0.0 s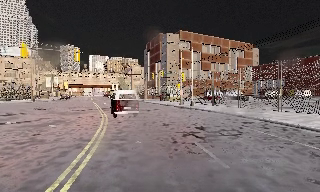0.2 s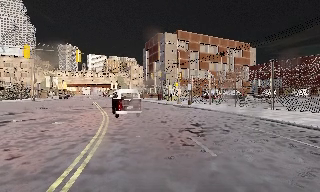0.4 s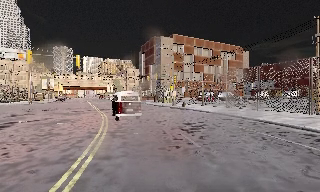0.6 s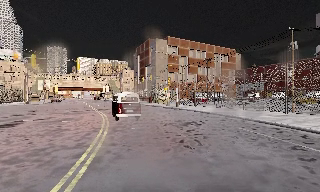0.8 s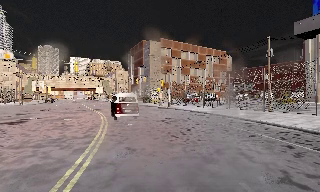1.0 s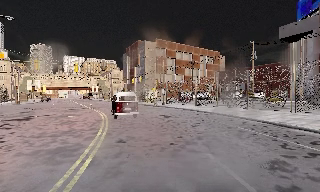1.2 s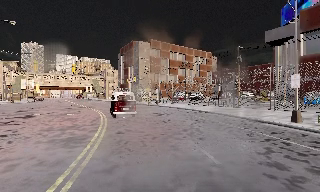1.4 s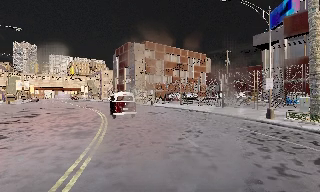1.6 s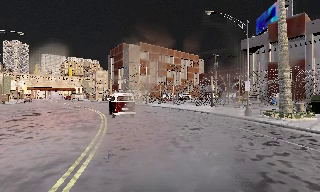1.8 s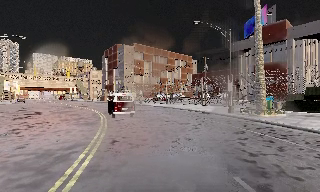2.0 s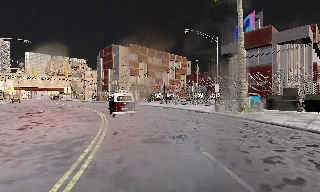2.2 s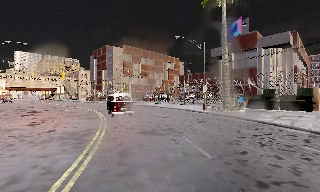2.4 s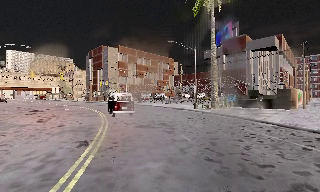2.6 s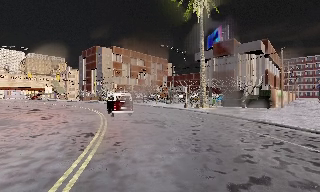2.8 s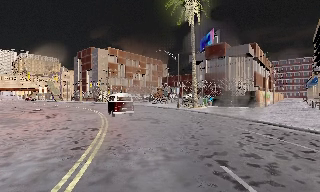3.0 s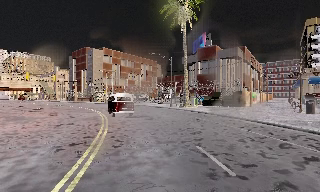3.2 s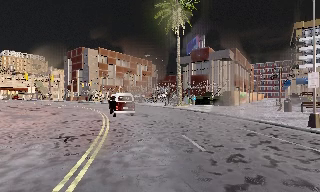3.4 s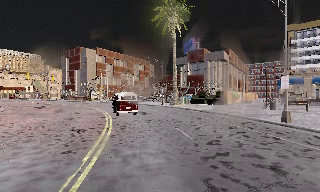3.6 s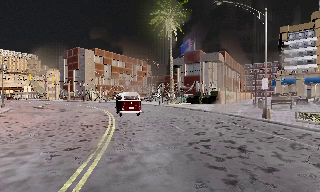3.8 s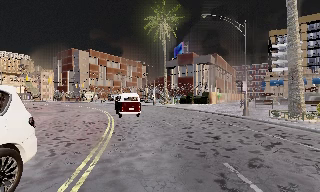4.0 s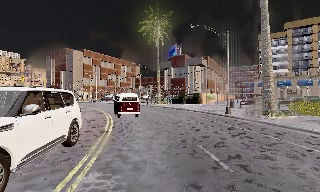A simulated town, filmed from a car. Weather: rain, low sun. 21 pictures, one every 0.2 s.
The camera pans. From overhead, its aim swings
clockwise.
The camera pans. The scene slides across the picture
to the left.
0.0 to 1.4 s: The camera pans to its right, which is clockwise from overhead, by about 10 degrees. It travels backward, about 9 m, so what stands in front gets smaller. It gains speed.
1.4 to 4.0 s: The scene slides to the left, as the camera pans about 25 degrees to its right. It travels backward, about 19 m, so what stands in front gets smaller.
The film runs backward here.
